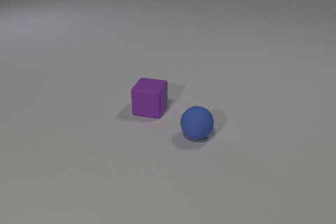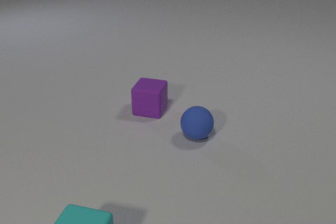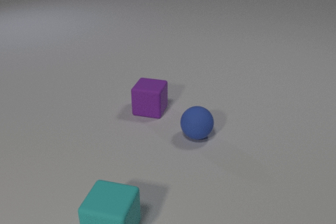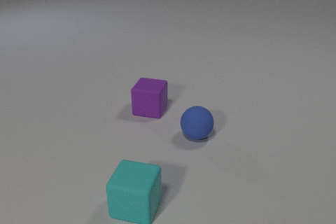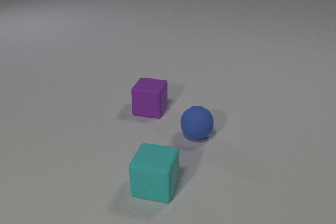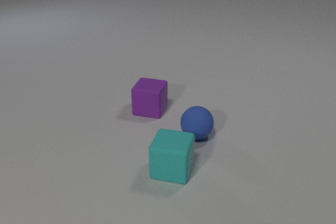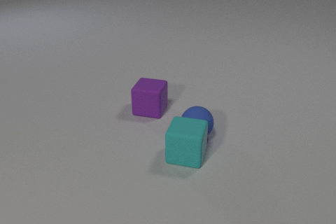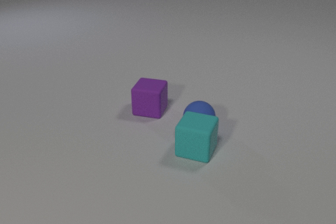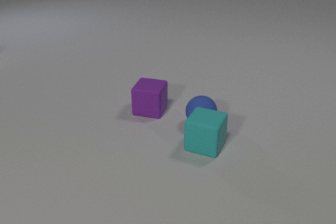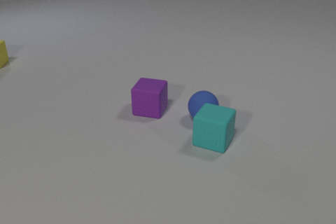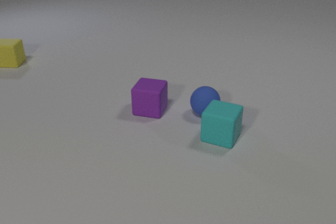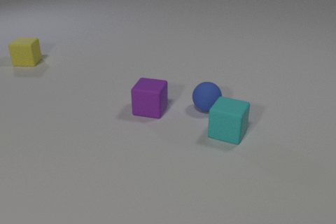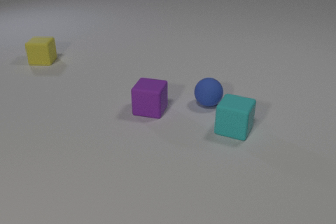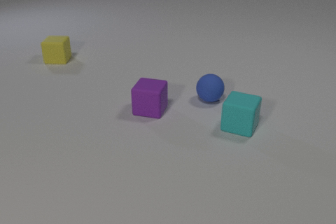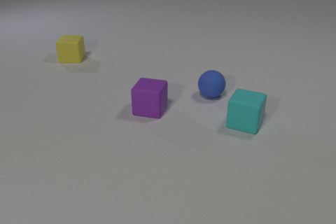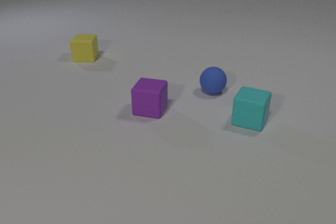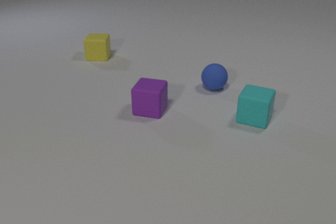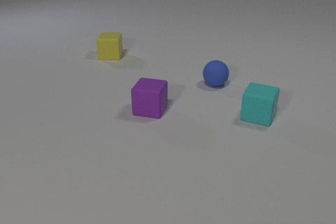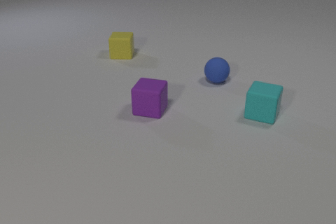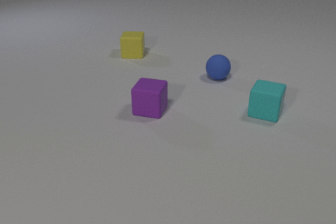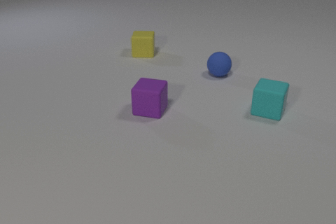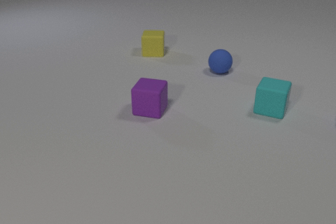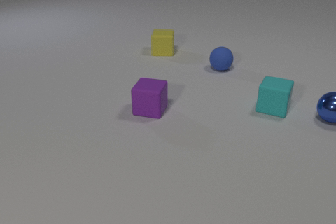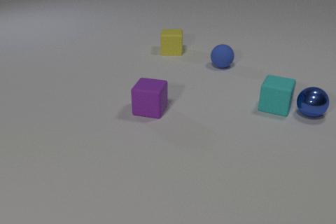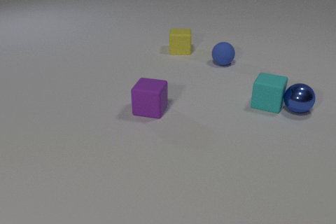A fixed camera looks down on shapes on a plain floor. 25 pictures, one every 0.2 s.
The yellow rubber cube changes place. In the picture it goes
to the right.
The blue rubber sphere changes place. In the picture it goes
away from the camera.
0.0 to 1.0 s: The cyan rubber cube comes in at the bottom edge, slides away from the camera and to the right.
1.0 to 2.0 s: The cyan rubber cube slides away from the camera and to the right. The blue rubber sphere rolls away from the camera. The yellow rubber cube comes in at the left edge, slides to the right. The cyan rubber cube and the blue rubber sphere collide.
2.0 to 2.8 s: The cyan rubber cube slides away from the camera and to the right. The blue rubber sphere rolls away from the camera. The yellow rubber cube slides to the right.
2.8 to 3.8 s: The cyan rubber cube slides away from the camera and to the right. The blue rubber sphere rolls away from the camera. The yellow rubber cube slides to the right.
3.8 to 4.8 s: The cyan rubber cube slides away from the camera. The blue rubber sphere rolls away from the camera. The blue metal sphere comes in at the right edge, rolls to the left. The yellow rubber cube slides to the right. The cyan rubber cube and the blue metal sphere collide.
How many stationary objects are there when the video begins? 2.
What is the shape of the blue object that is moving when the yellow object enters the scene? sphere.
How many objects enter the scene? 3.
